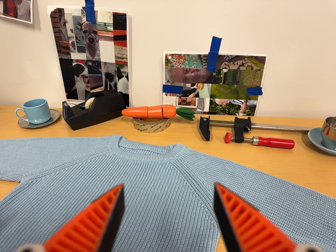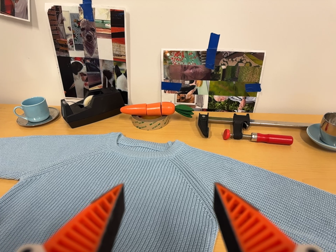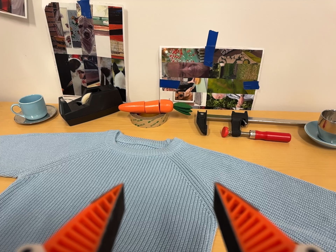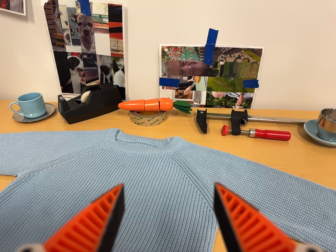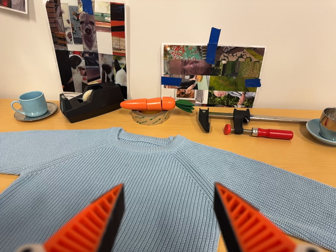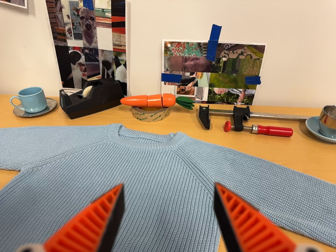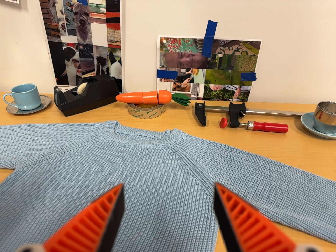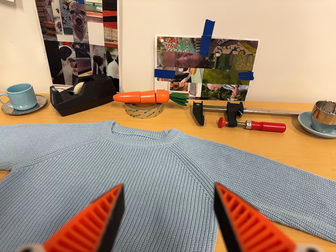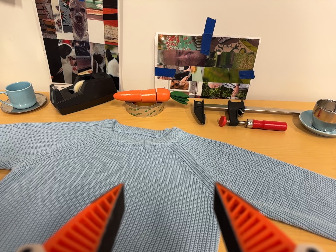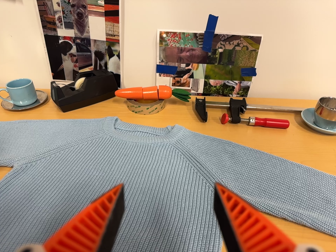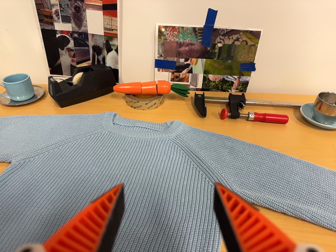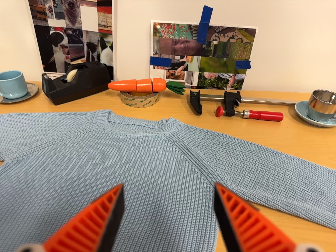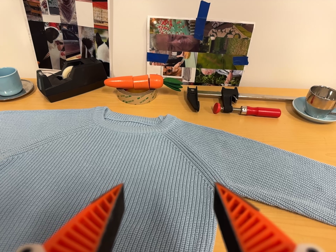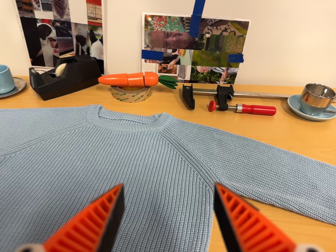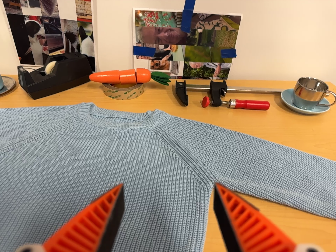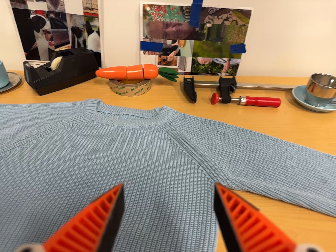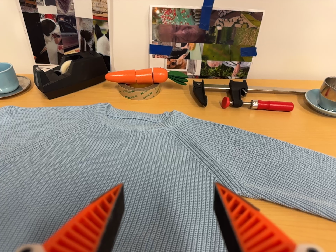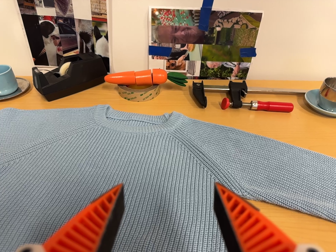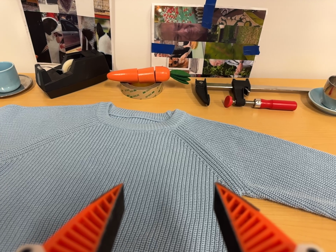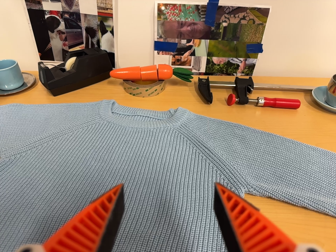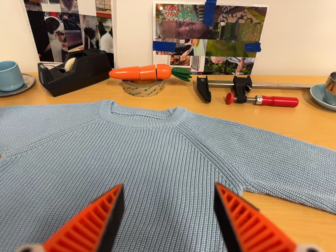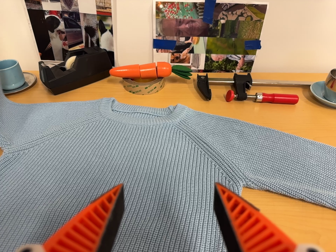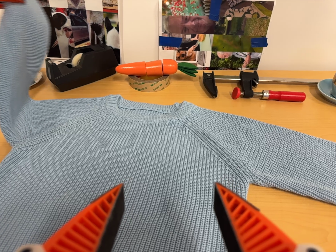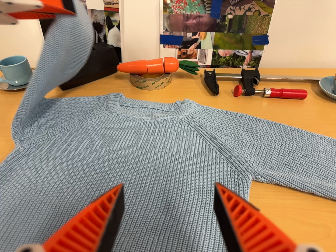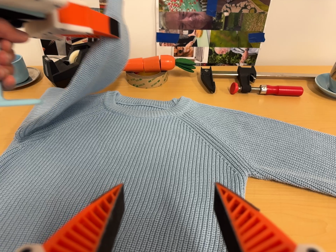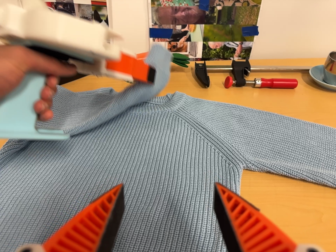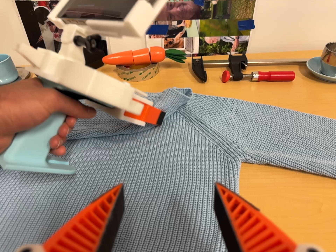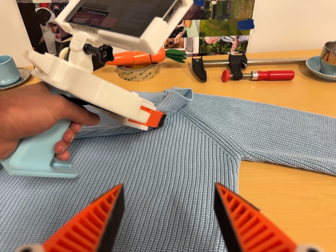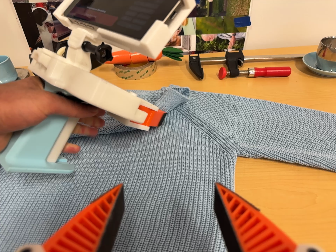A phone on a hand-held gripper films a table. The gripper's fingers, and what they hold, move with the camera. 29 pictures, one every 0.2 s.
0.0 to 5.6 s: The camera travels forward and to its left, about 8 cm, so what stands in front looms larger. Its aim tips toward the bottom of its view by about 10 degrees, and the scene shifts upward.
The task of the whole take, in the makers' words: left arm across.
The film runs forward here.
